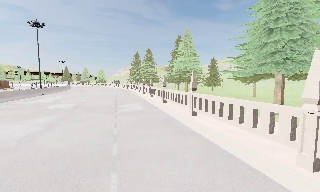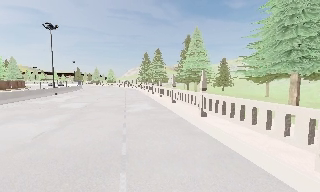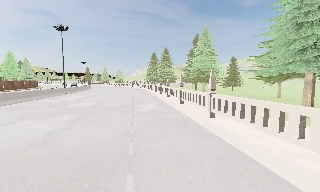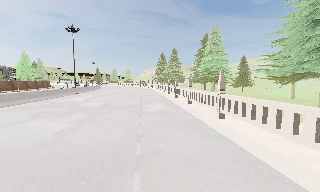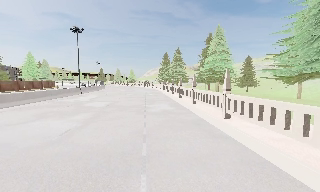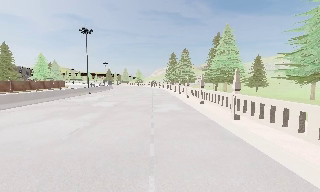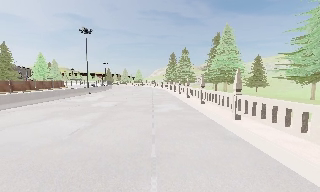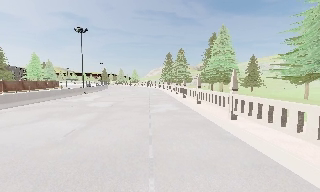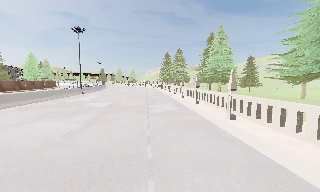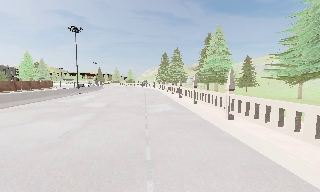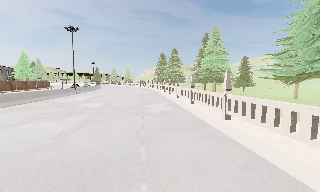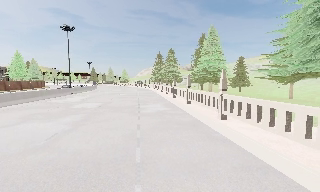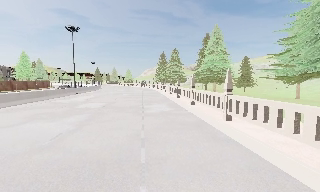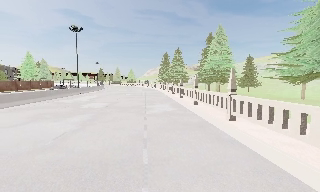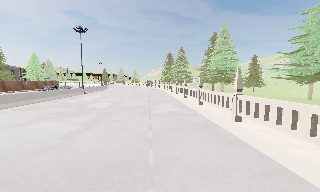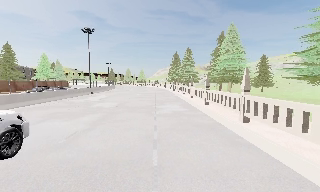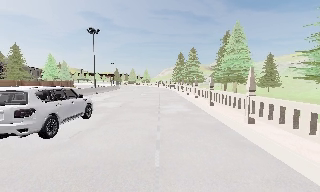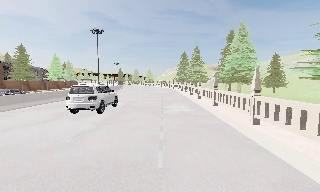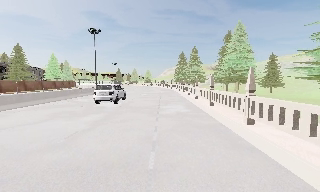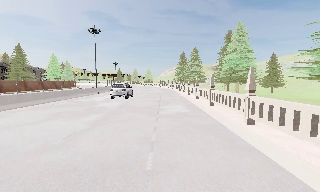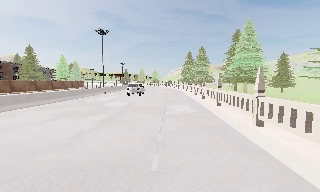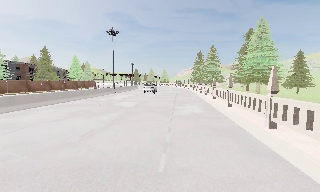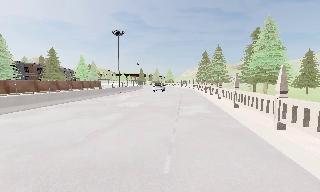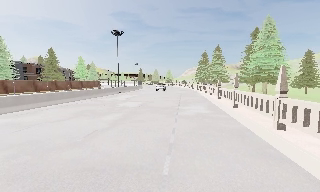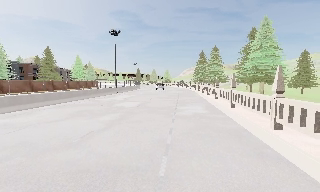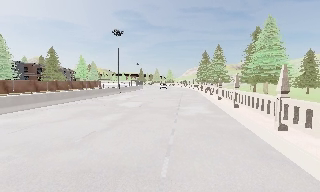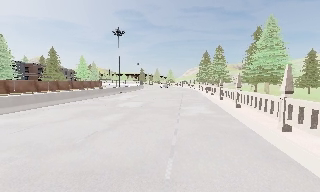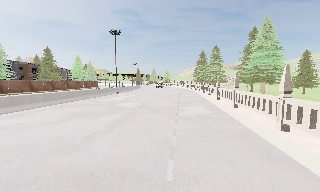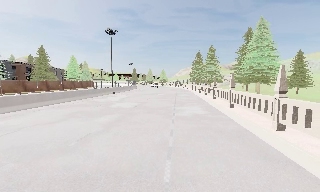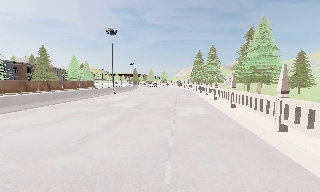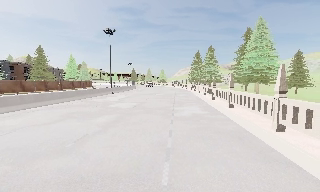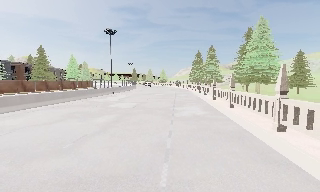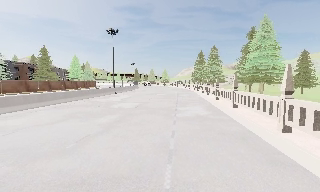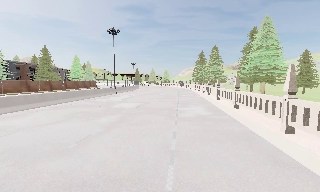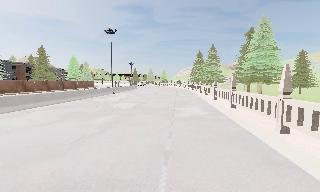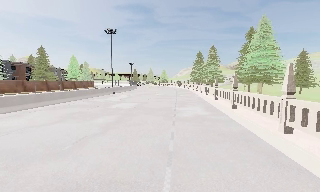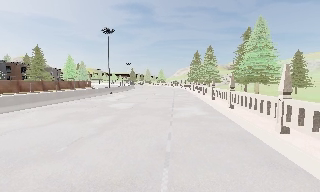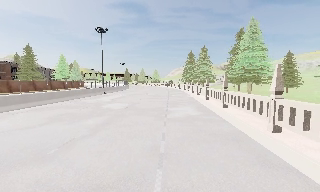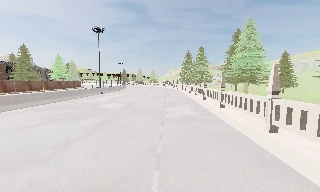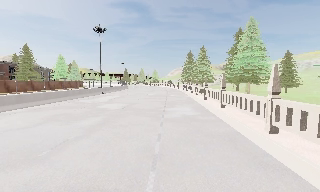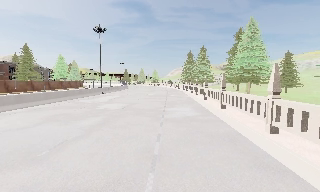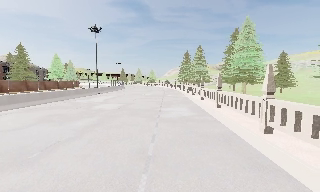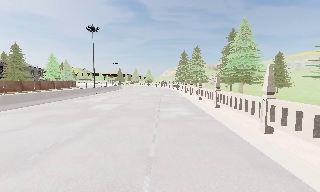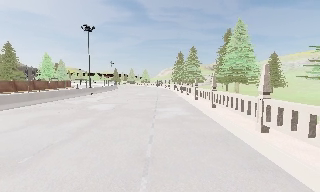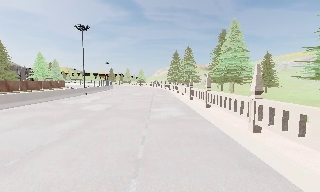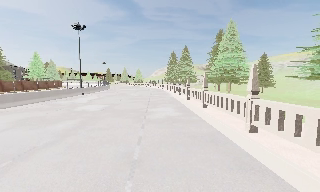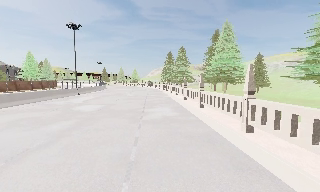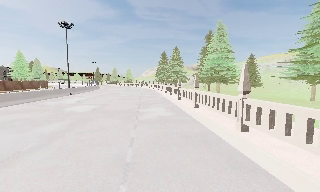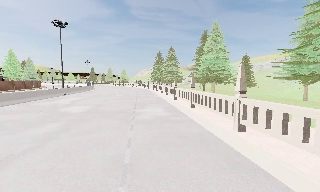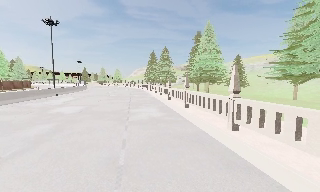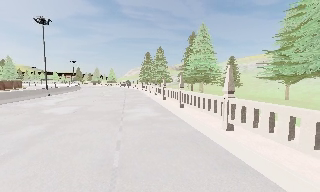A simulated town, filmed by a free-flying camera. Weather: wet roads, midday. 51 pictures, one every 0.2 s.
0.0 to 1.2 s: The camera pans to its left, which is counterclockwise from overhead, by about 10 degrees.
1.2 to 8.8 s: The camera travels forward, about 2 m, so what stands in front looms larger.
8.8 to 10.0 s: The camera pans to its right, which is clockwise from overhead, by about 10 degrees.
The film runs forward here.
